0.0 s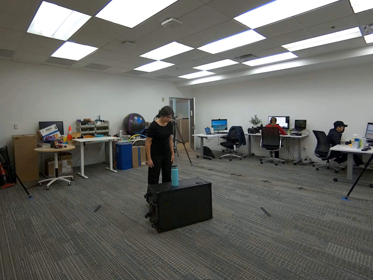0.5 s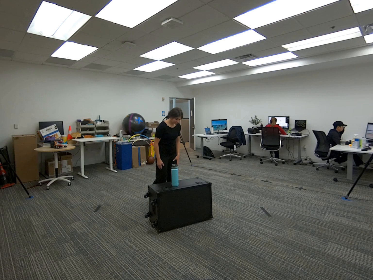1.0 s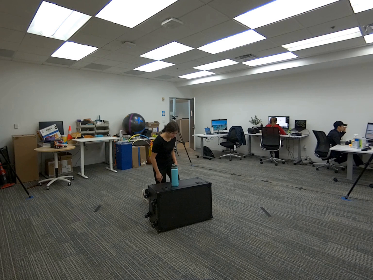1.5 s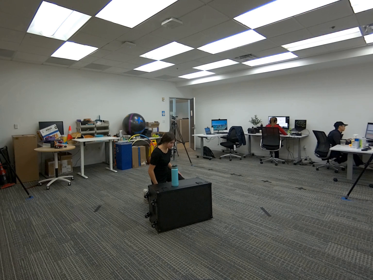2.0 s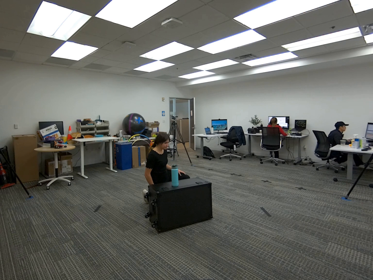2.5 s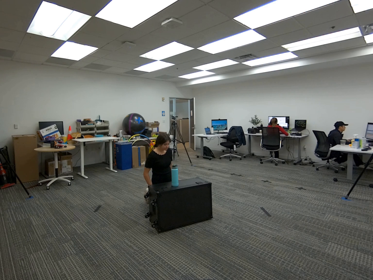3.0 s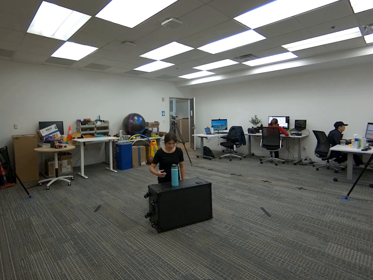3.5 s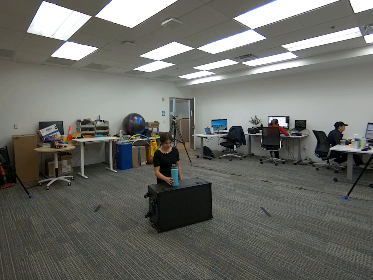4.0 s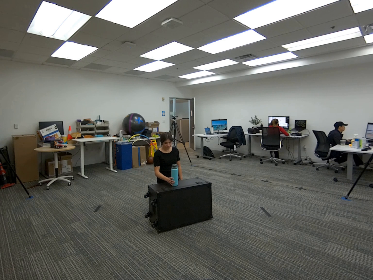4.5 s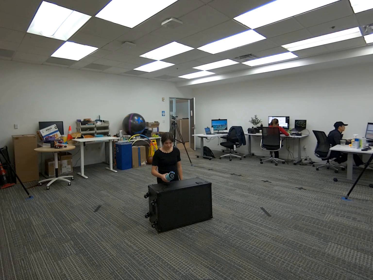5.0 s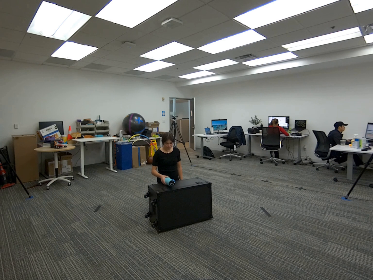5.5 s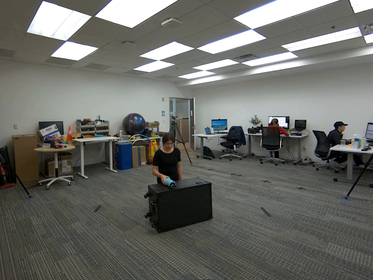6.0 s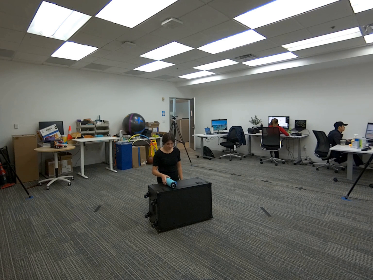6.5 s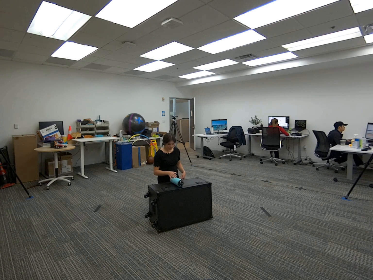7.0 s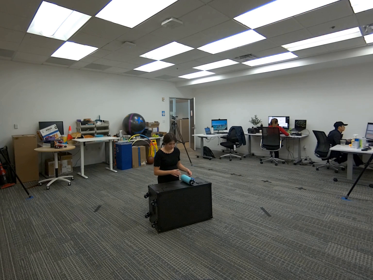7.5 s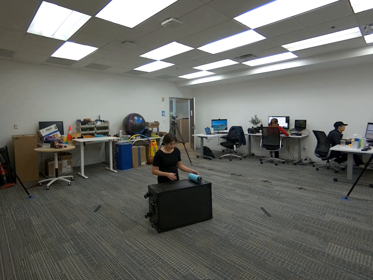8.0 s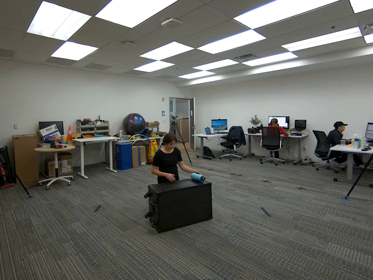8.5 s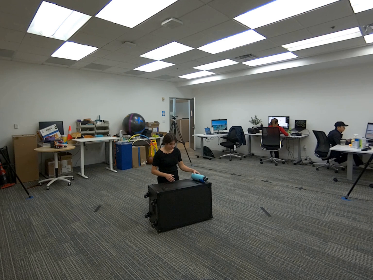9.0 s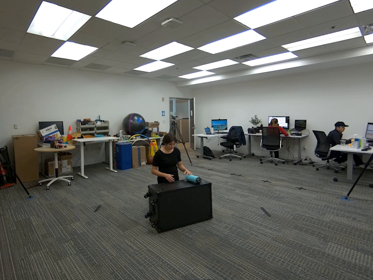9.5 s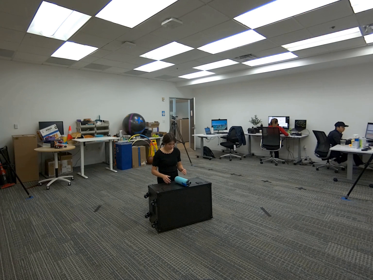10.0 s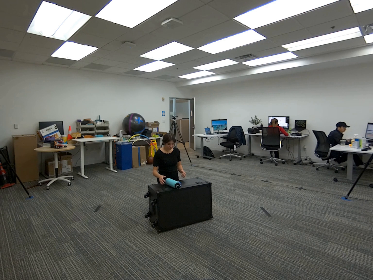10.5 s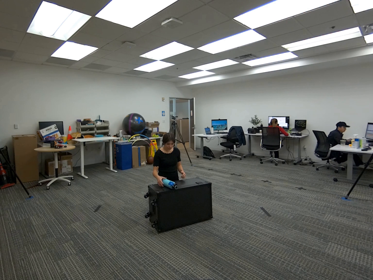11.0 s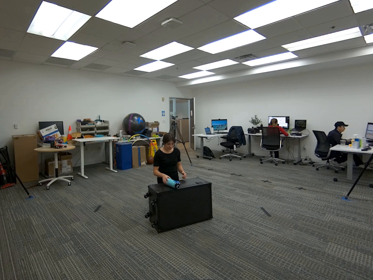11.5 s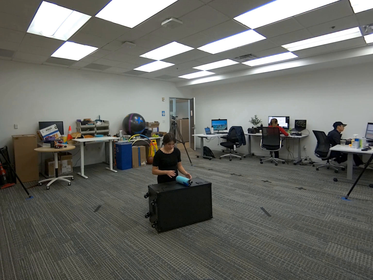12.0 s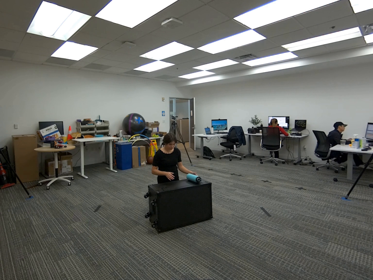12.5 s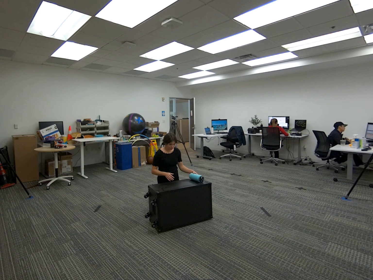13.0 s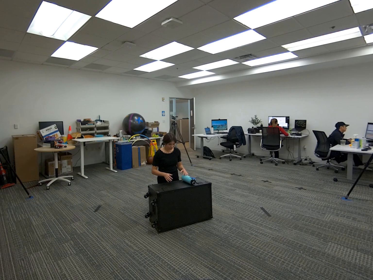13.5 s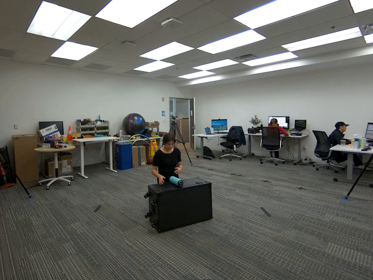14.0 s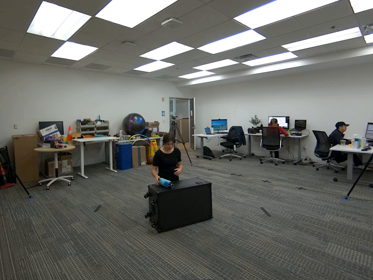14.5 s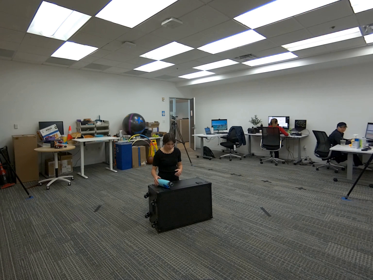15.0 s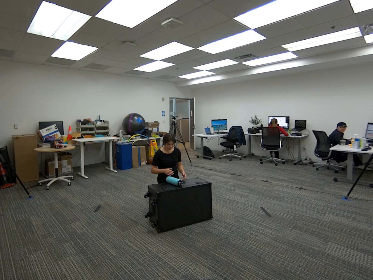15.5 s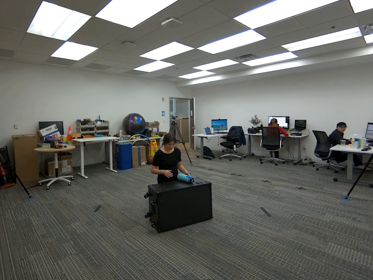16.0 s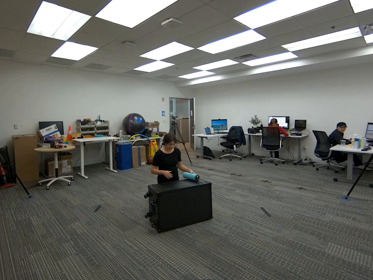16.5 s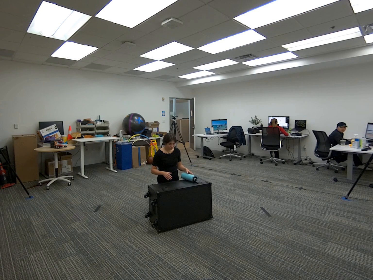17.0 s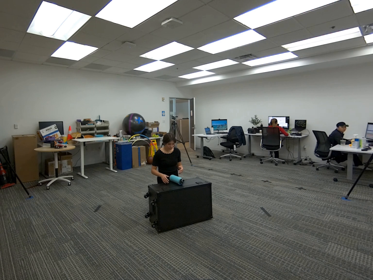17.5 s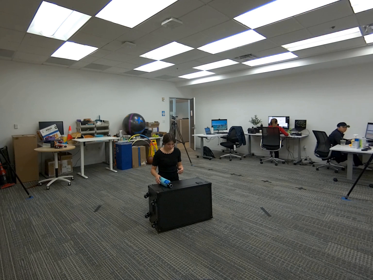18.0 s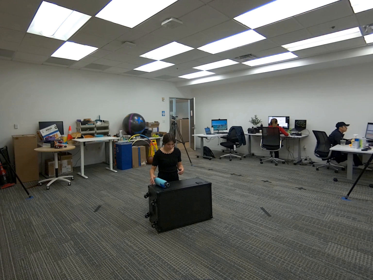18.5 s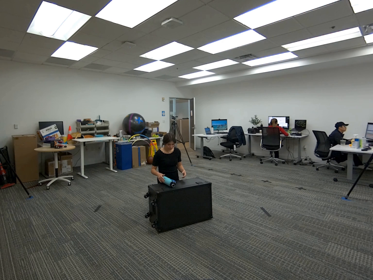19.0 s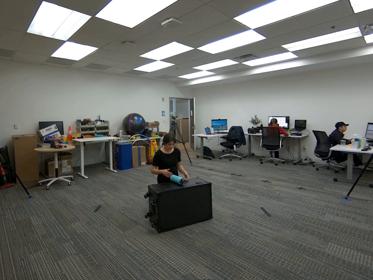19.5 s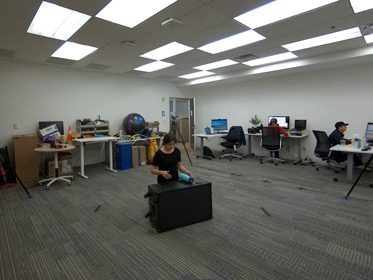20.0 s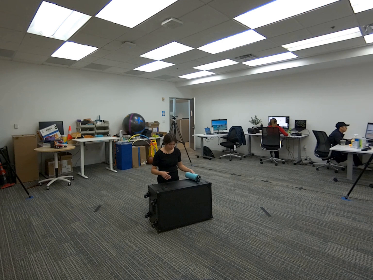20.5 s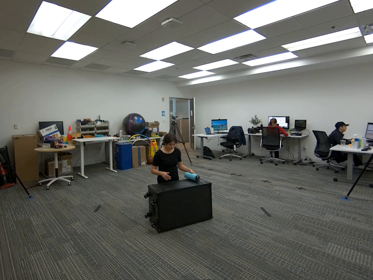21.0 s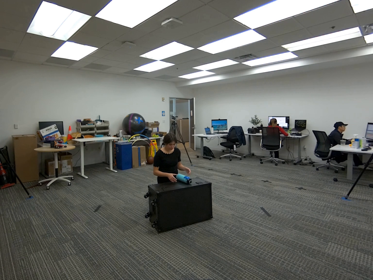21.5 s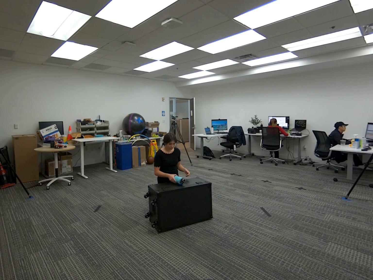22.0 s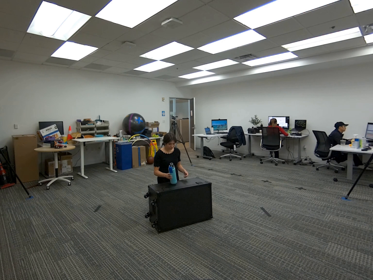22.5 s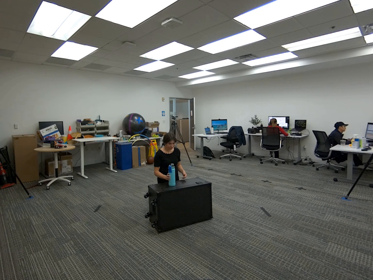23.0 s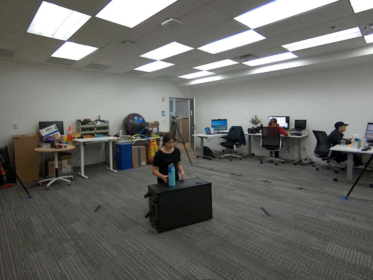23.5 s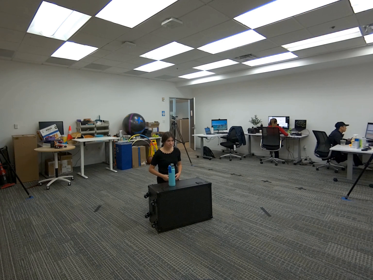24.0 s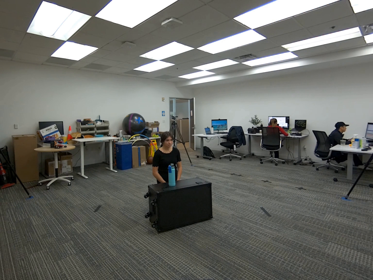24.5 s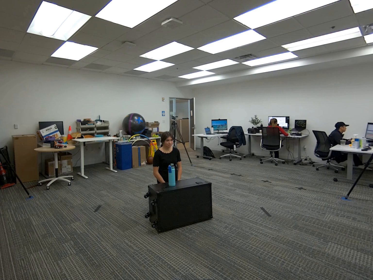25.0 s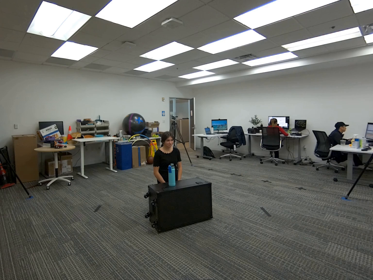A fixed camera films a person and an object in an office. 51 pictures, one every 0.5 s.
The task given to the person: Walk to the cyan water bottle on the G1 box. Pick it up with your right hand and place it on its side. Then use both hands to gently push it so it rolls across the box.
